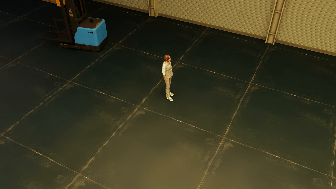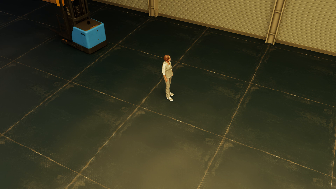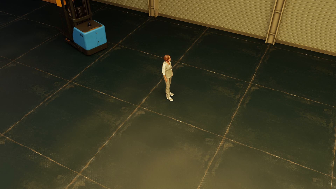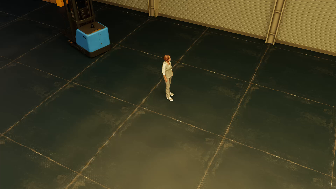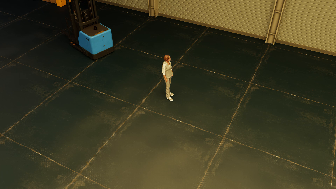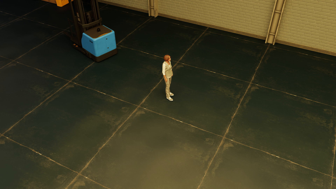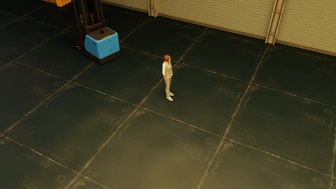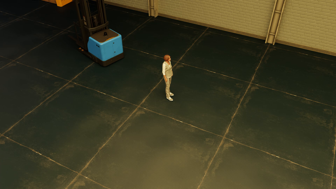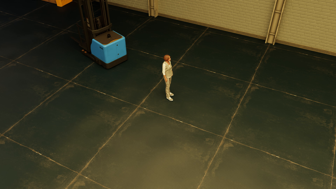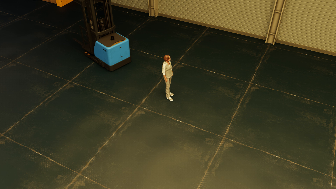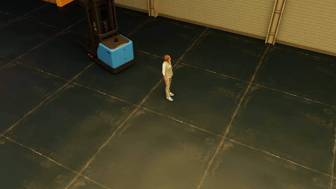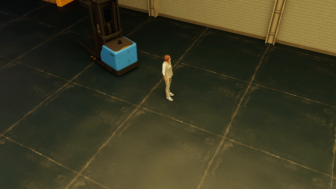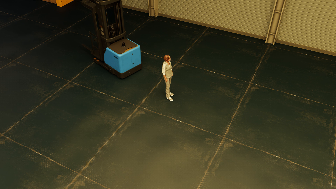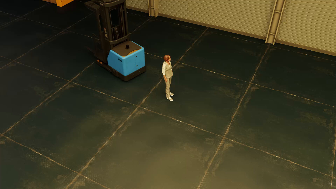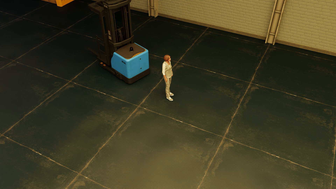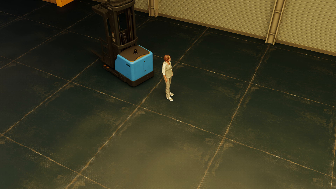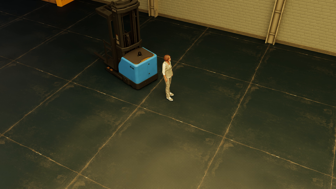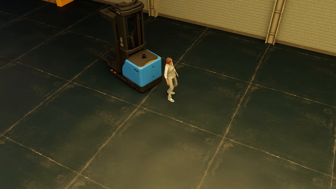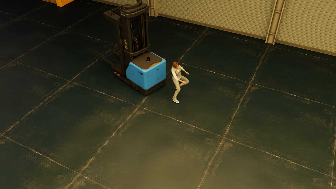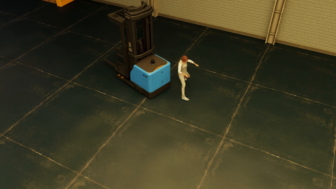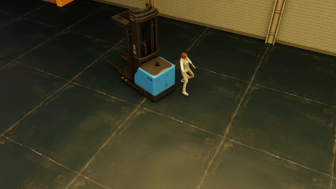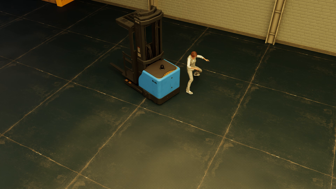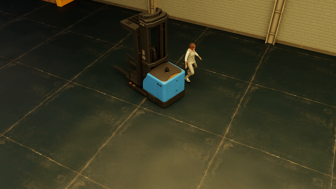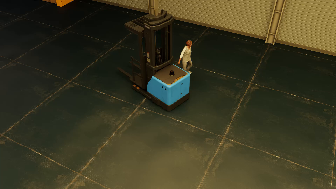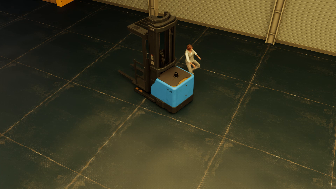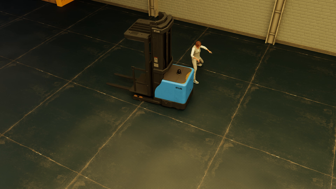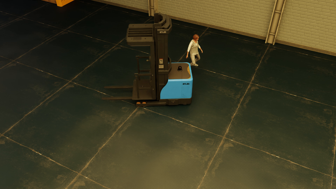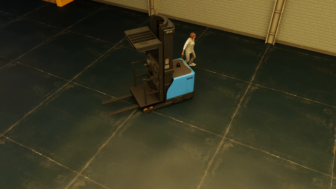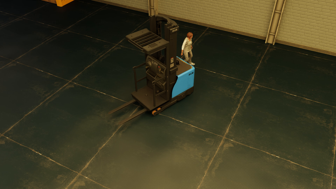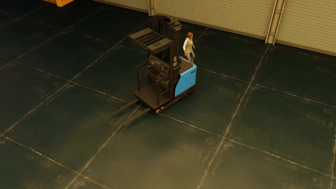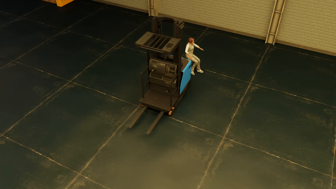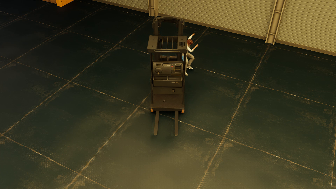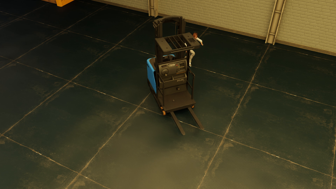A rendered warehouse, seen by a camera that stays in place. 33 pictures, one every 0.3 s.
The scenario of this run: Near miss between a forklift and a person.
